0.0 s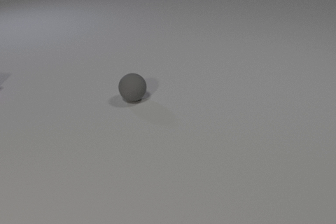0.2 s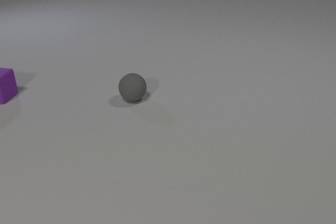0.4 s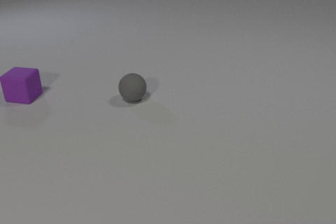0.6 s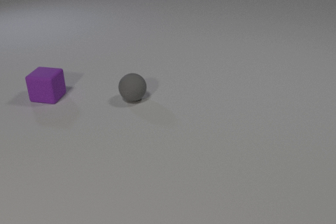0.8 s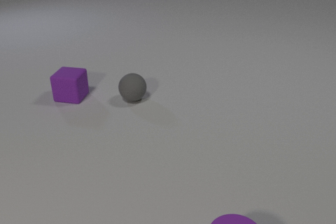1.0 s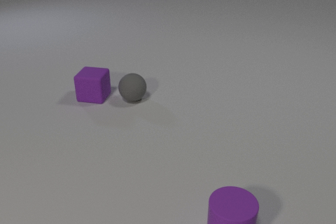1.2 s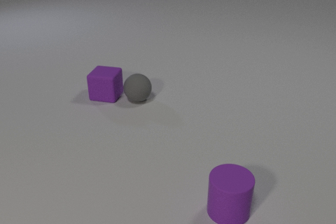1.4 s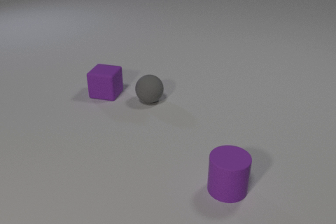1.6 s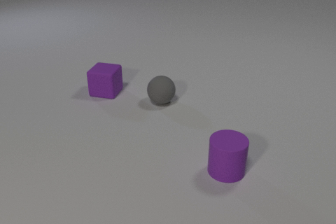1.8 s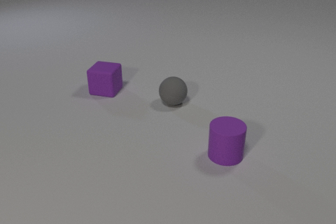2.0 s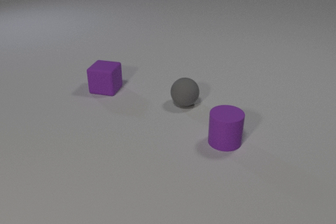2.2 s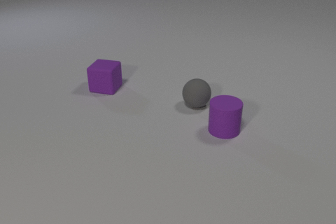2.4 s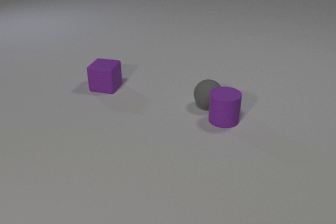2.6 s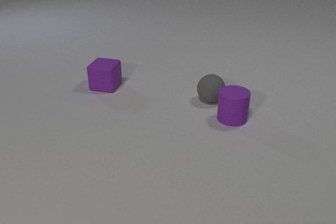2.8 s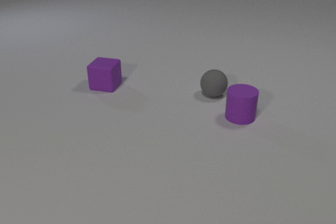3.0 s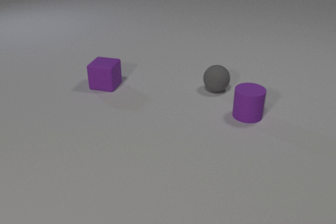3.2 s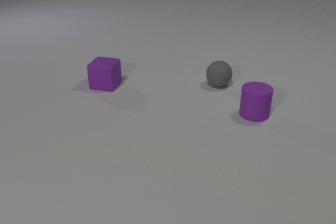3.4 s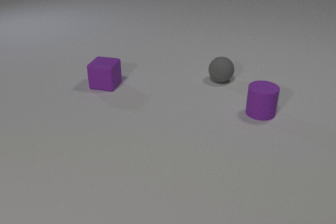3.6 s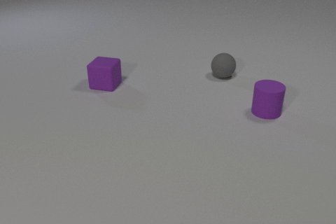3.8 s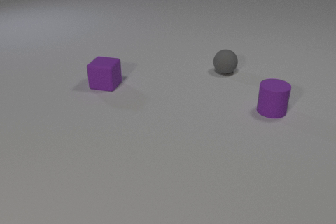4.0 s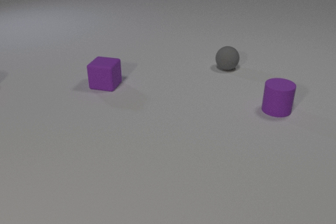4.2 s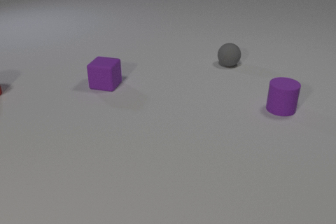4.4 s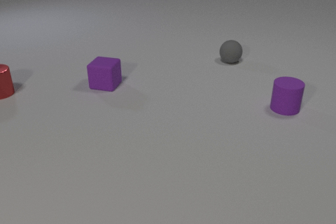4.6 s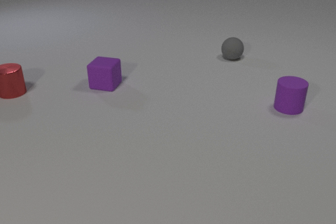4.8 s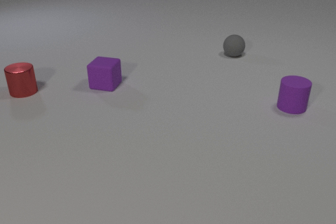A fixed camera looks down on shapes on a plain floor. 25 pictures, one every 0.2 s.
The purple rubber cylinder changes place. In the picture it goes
away from the camera.
The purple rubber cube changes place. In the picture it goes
to the right.
0.0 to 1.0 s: The purple rubber cube comes in at the left edge, slides to the right. The purple rubber cylinder comes in at the bottom edge, slides away from the camera.
1.0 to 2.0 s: The purple rubber cube slides away from the camera and to the right. The gray rubber sphere rolls to the right. The purple rubber cylinder slides away from the camera. The purple rubber cube and the gray rubber sphere collide.
2.0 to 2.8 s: The purple rubber cube slides away from the camera. The gray rubber sphere rolls to the right and away from the camera. The purple rubber cylinder slides away from the camera. The gray rubber sphere and the purple rubber cylinder collide.
2.8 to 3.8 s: The gray rubber sphere rolls away from the camera. The purple rubber cylinder slides to the right and away from the camera.
3.8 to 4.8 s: The gray rubber sphere rolls away from the camera. The red metal cylinder comes in at the left edge, slides to the right. The purple rubber cylinder slides to the right and away from the camera.
What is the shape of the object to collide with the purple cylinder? sphere.
What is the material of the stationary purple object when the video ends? rubber.
What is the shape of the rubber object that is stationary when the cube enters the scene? sphere.
